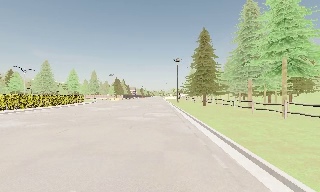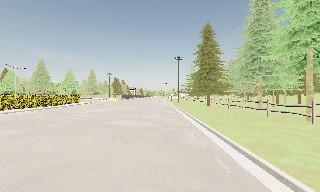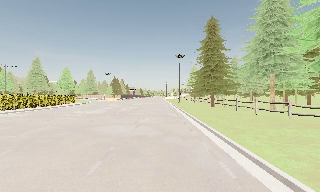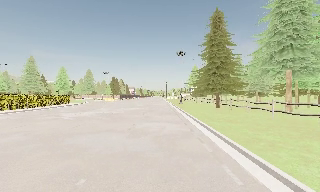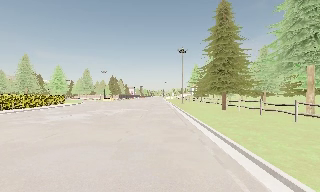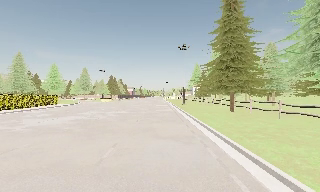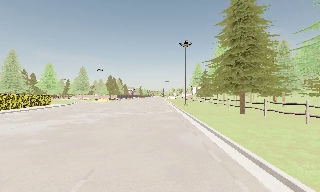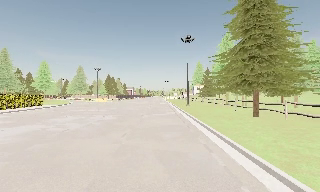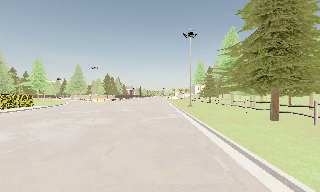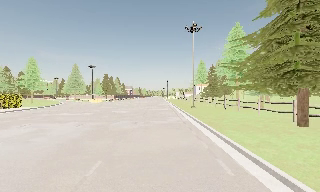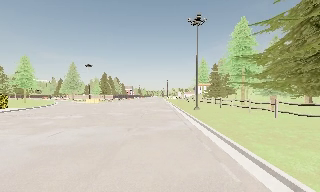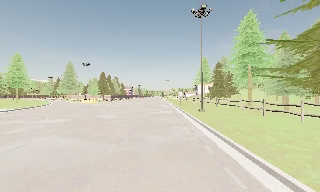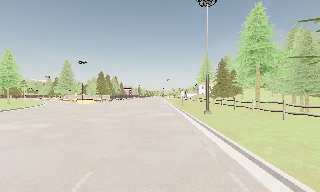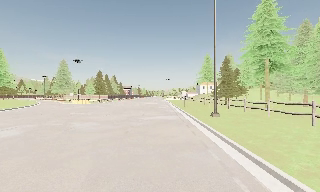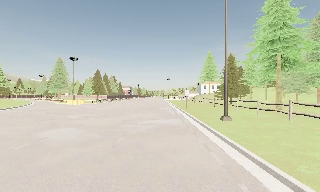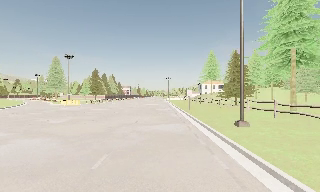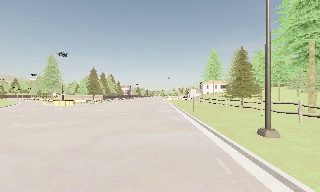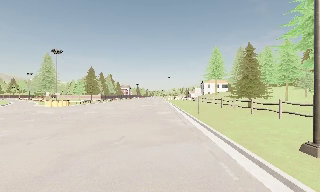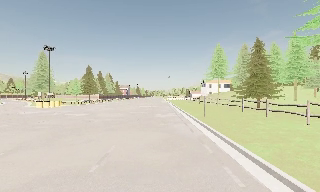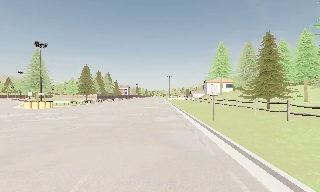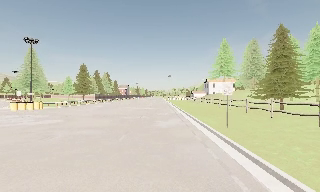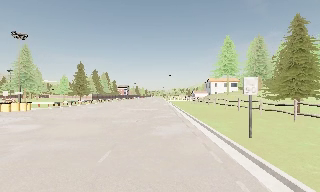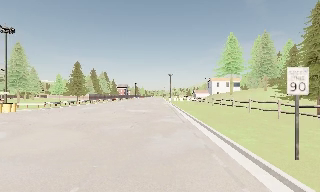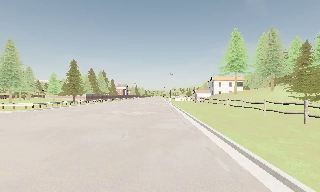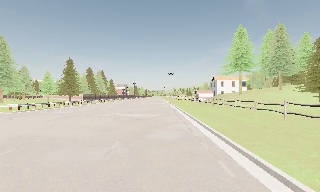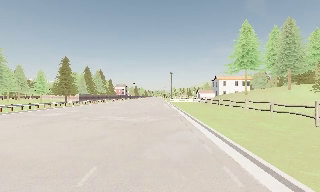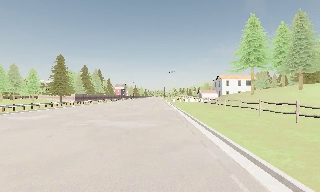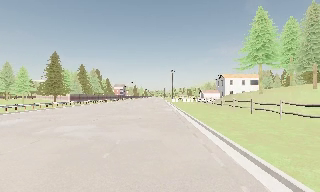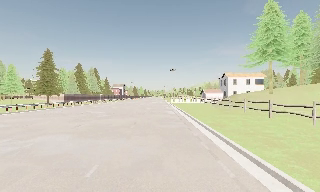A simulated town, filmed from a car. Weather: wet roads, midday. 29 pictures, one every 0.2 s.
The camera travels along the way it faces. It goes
forward.
0.0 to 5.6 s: The camera travels forward, about 65 m, so what stands in front looms larger.
The film runs forward here.
